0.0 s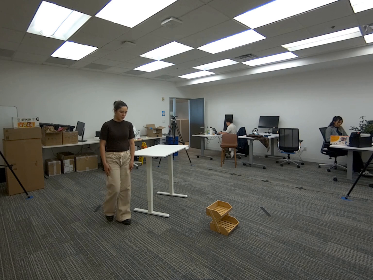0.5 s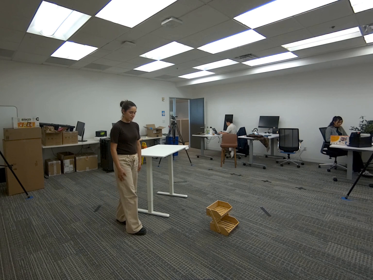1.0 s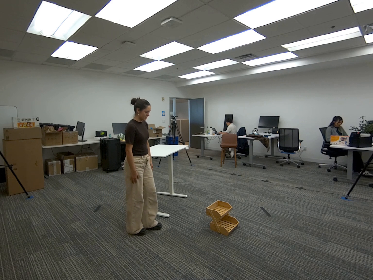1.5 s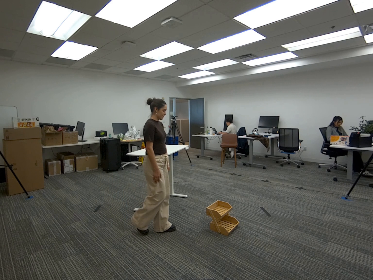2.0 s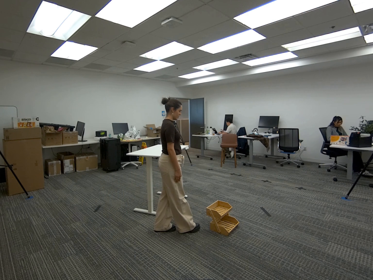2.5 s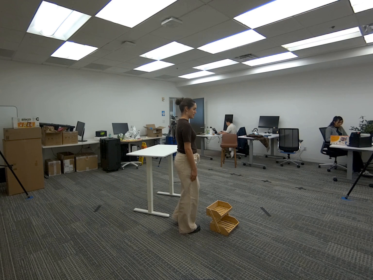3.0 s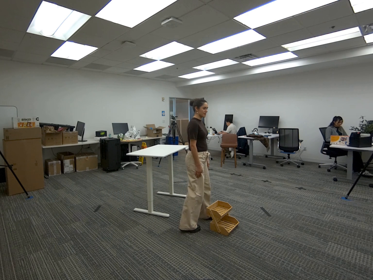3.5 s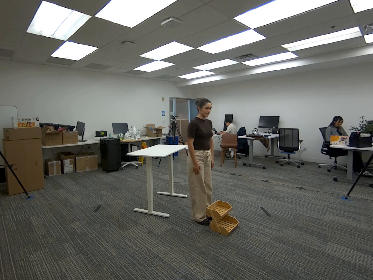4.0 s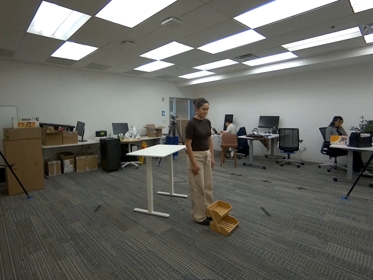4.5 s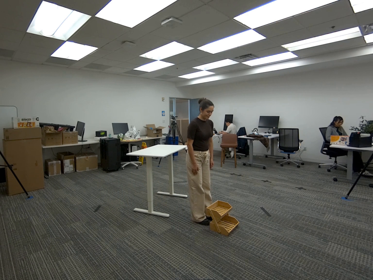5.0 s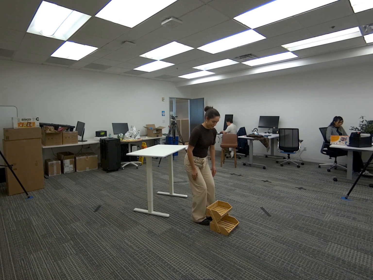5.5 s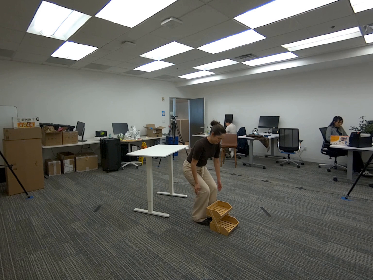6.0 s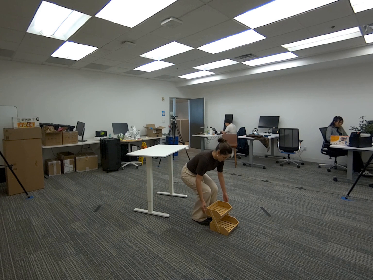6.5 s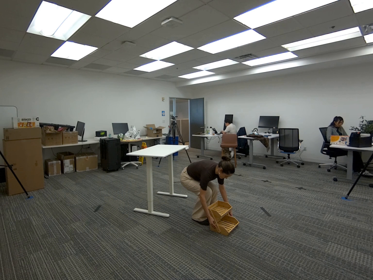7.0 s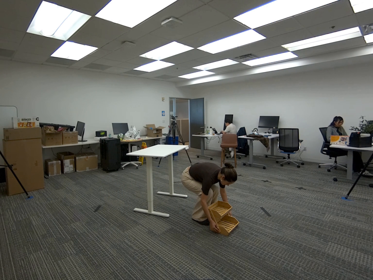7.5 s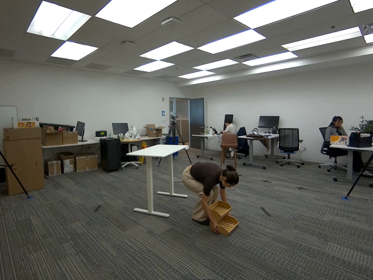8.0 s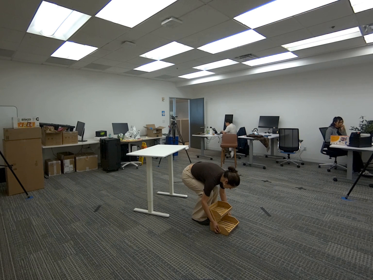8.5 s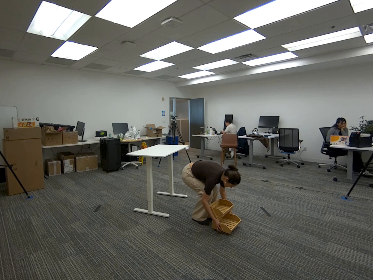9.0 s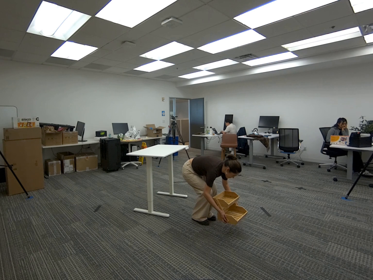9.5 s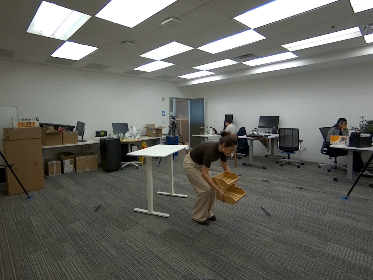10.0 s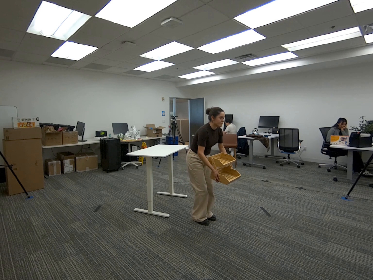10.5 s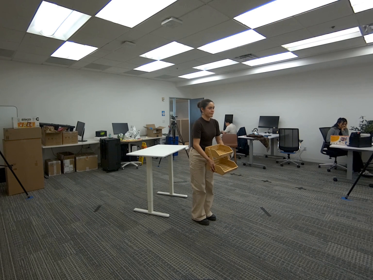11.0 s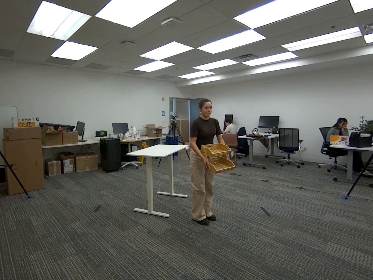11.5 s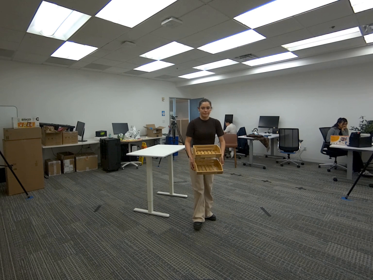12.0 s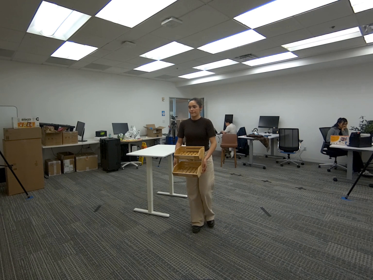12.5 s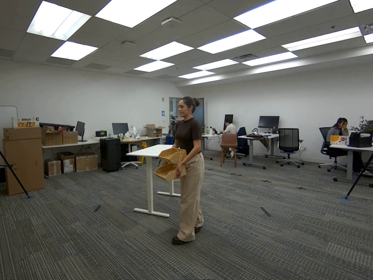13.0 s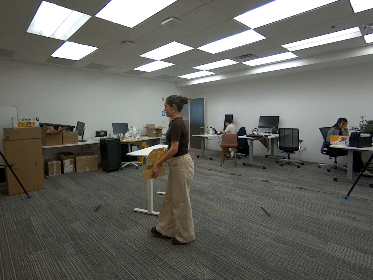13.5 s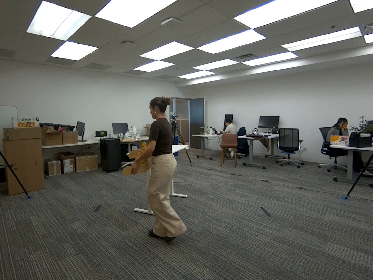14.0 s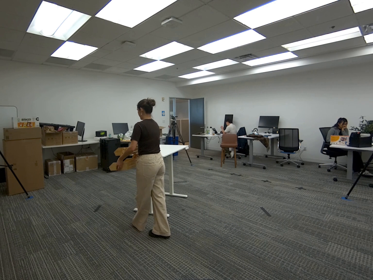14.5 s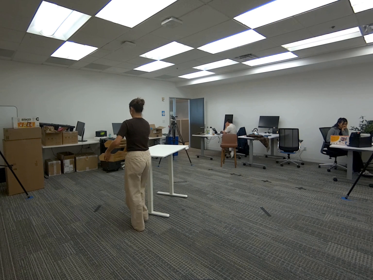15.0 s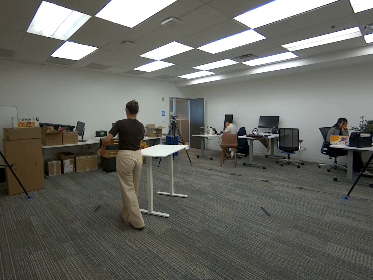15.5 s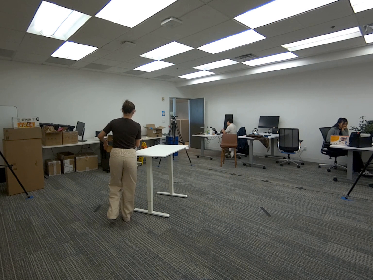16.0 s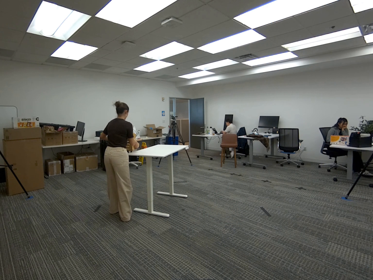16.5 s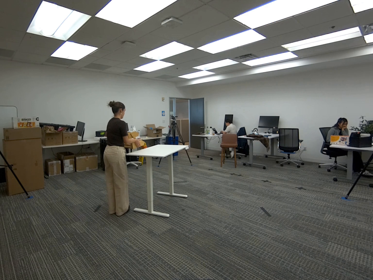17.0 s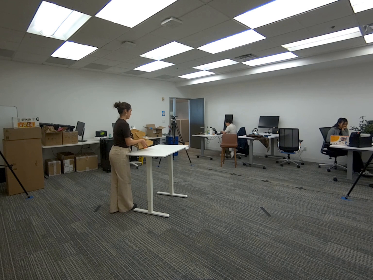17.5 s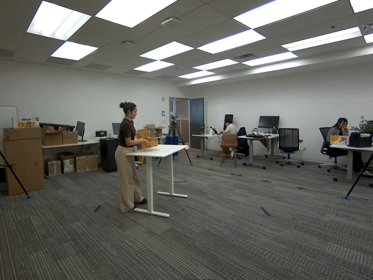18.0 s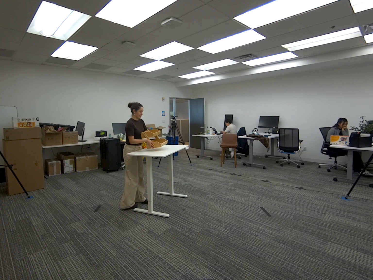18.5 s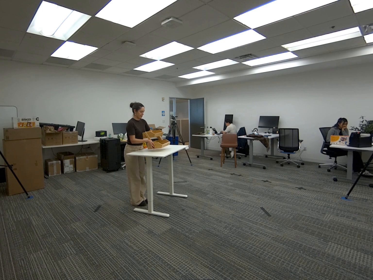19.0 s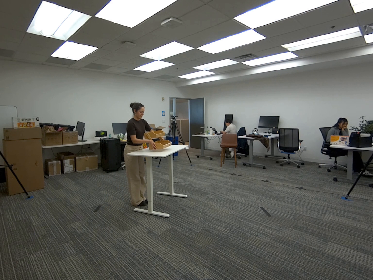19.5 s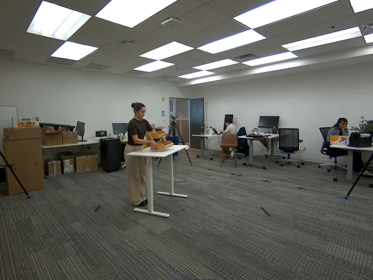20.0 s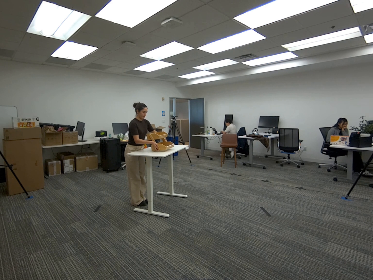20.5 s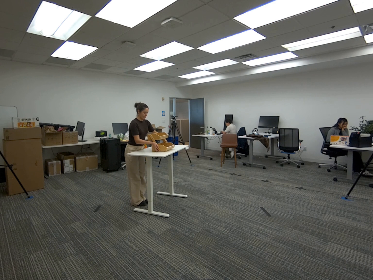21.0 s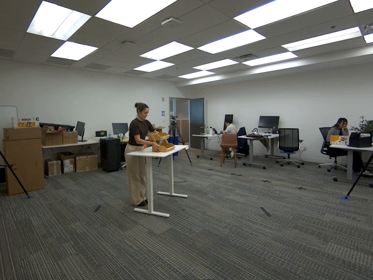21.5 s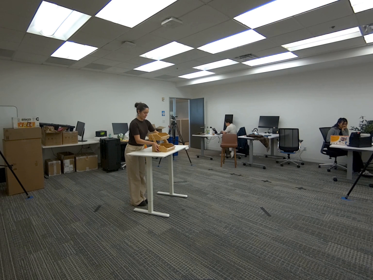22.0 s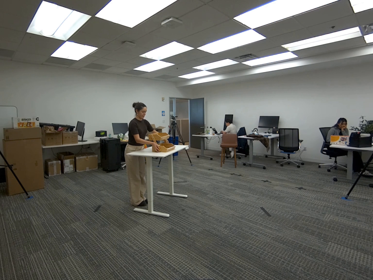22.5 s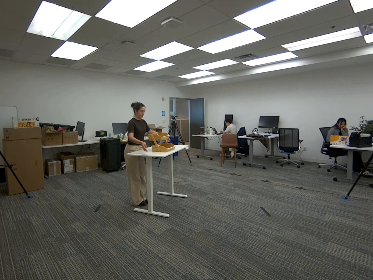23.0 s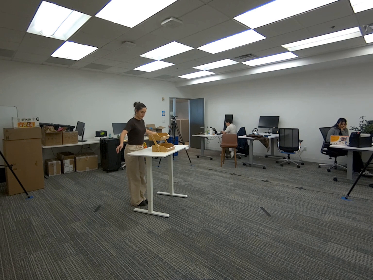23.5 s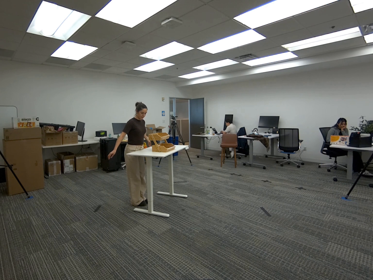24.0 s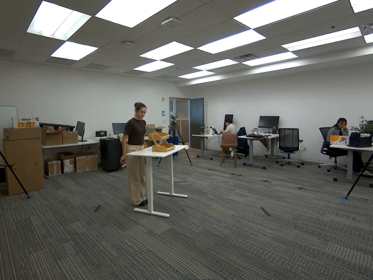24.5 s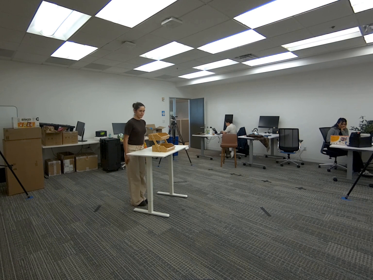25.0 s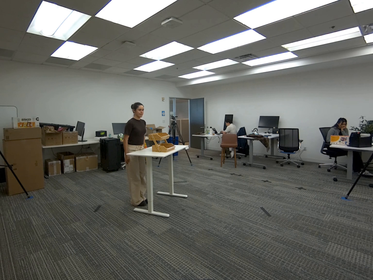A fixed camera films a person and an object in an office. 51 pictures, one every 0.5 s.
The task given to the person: Walk over to the wooden crate on the ground and pick up the wooden crate from the bottom shelf using both hands and place on the white desk.
